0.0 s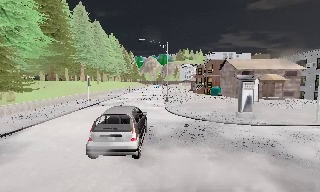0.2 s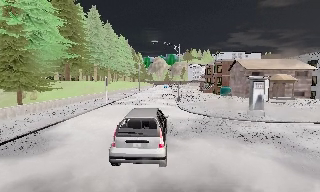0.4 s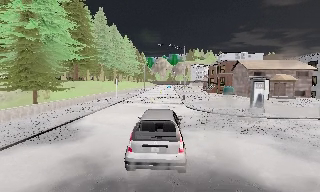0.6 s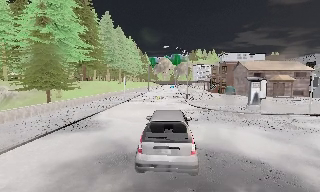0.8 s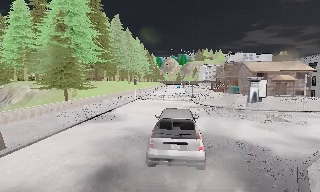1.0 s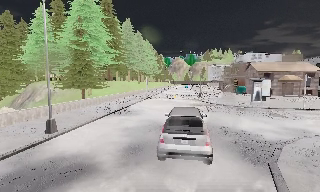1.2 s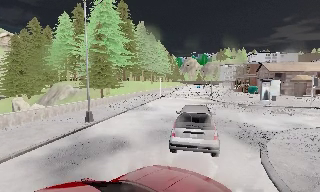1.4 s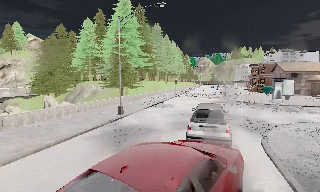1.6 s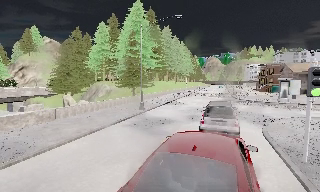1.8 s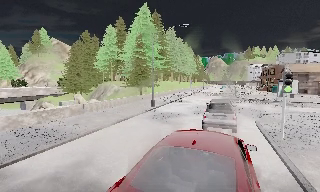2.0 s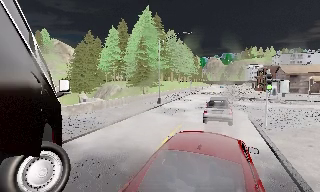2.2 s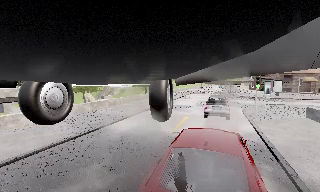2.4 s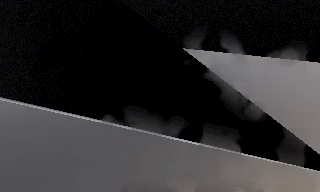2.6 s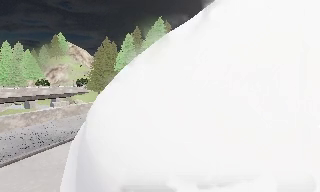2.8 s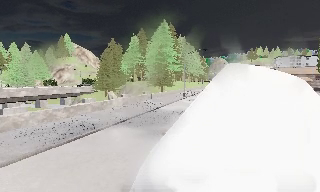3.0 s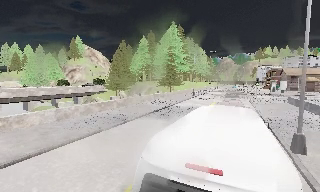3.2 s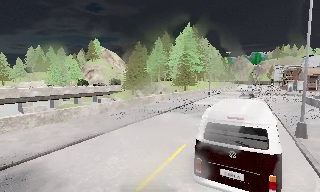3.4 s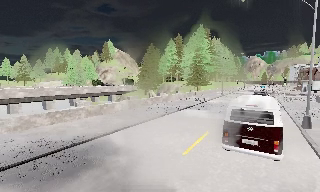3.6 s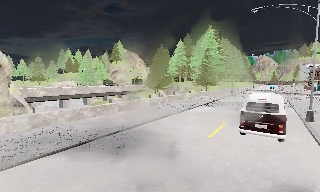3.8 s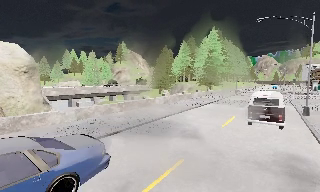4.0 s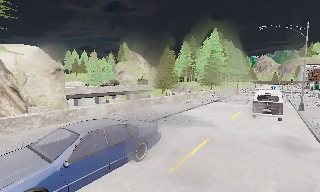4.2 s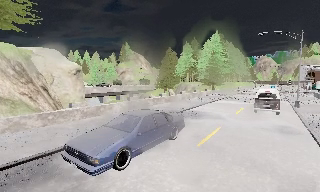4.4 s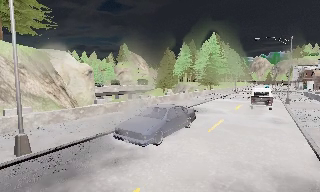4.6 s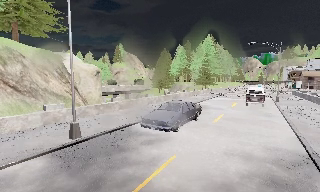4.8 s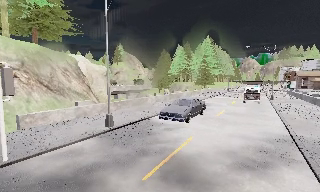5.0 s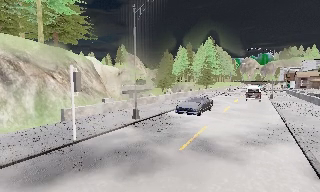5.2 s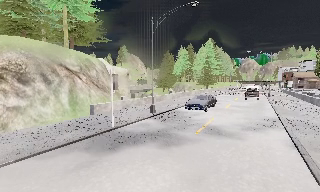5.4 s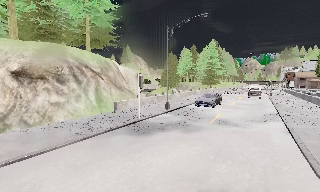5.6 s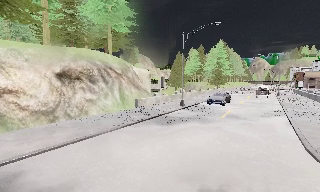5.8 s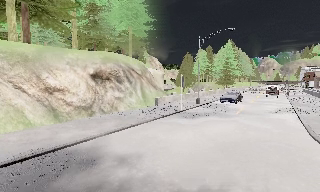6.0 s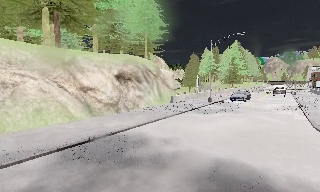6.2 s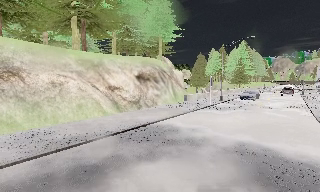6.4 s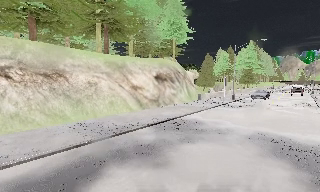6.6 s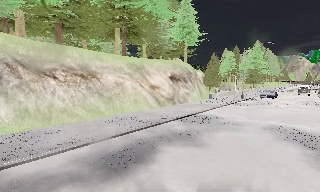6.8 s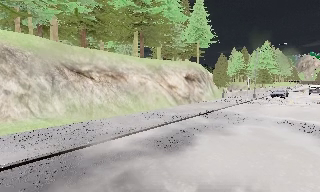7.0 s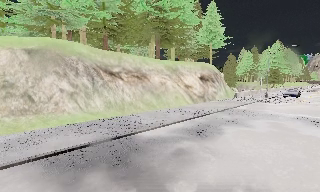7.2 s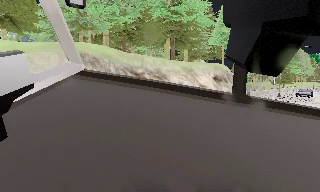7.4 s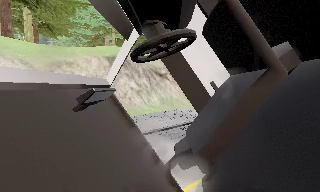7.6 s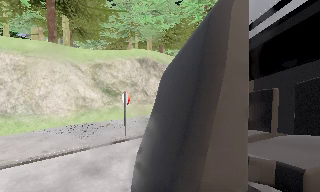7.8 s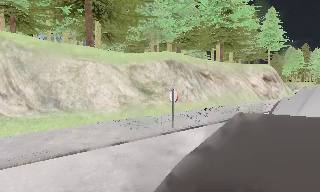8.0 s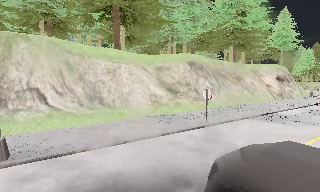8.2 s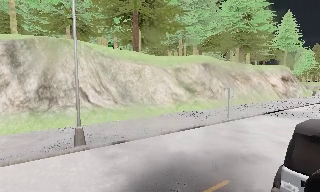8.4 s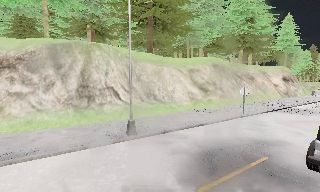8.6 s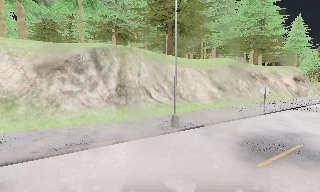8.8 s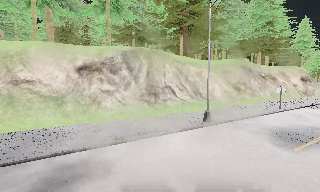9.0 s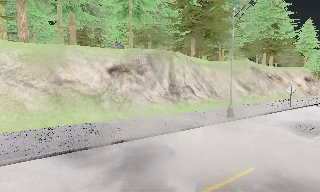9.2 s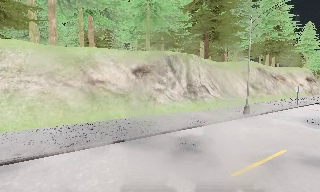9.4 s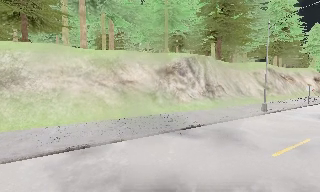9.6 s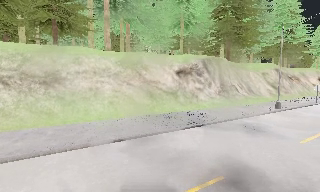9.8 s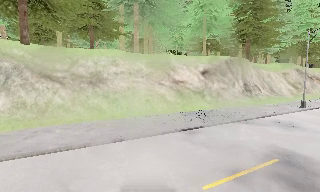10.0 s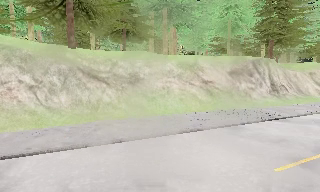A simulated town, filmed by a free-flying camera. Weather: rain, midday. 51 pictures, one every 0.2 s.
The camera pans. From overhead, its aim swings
counterclockwise.
The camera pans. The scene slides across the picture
to the right.
0.0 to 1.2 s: The camera swings to its left by about 15 degrees, and the scene slides to the right. It travels backward, about 10 m, so what stands in front gets smaller.
1.2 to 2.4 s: The camera travels backward, about 13 m, so what stands in front gets smaller.
2.4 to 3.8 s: The camera swings to its left by about 15 degrees, and the scene slides to the right. It travels backward and to its left, about 16 m, so what stands in front gets smaller.
3.8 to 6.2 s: The camera travels backward and to its left, about 25 m, so what stands in front gets smaller.
6.2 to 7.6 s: The camera pans to its left, which is counterclockwise from overhead, by about 15 degrees. It travels to its left and backward, about 15 m, so close, fixed things drift to the right.
7.6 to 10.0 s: The camera swings to its left by about 10 degrees, and the scene slides to the right. It travels to its left and backward, about 30 m, so close, fixed things drift to the right.
The film runs backward here.
